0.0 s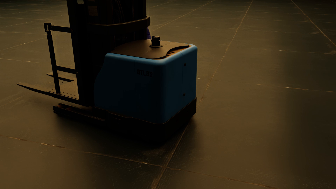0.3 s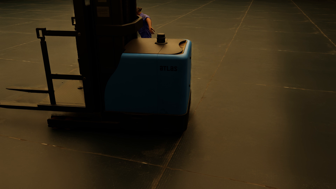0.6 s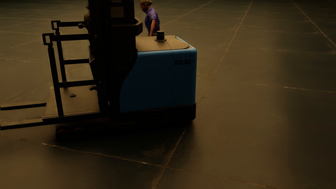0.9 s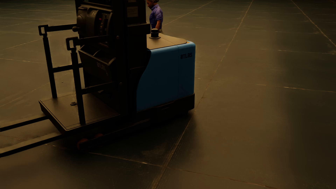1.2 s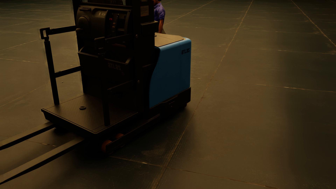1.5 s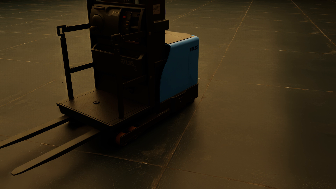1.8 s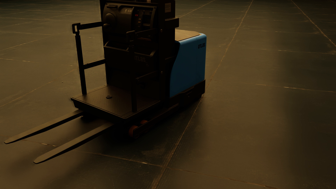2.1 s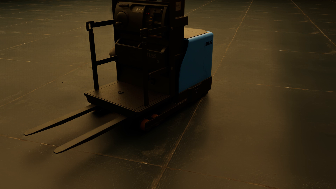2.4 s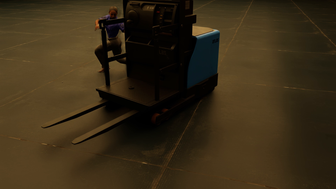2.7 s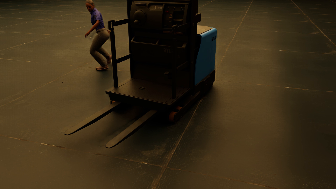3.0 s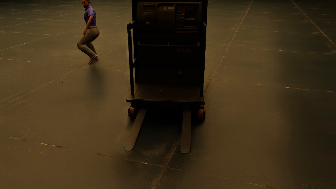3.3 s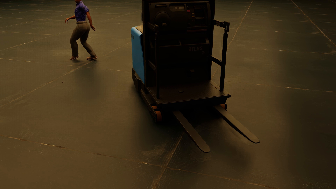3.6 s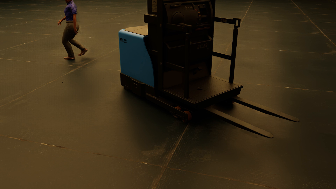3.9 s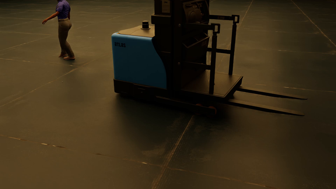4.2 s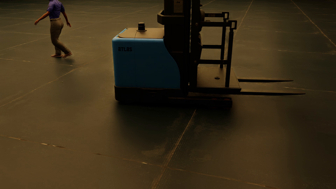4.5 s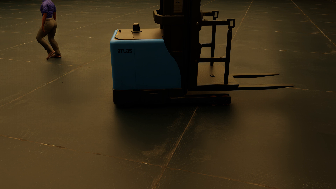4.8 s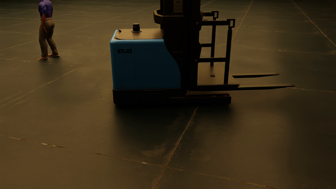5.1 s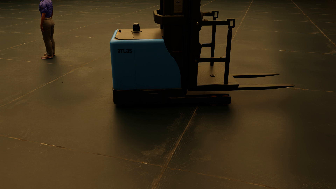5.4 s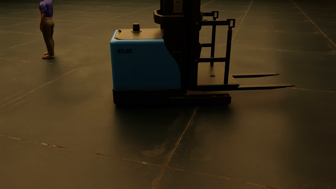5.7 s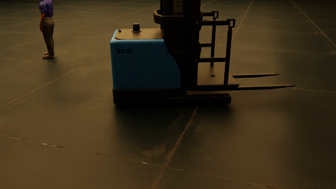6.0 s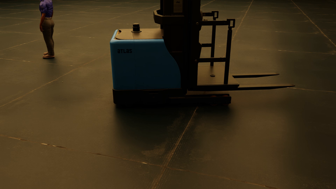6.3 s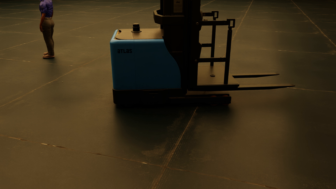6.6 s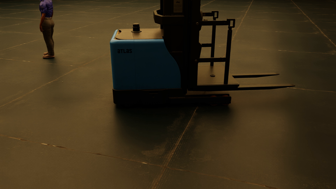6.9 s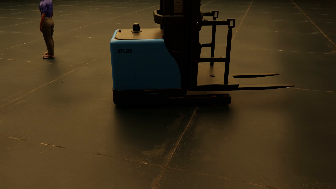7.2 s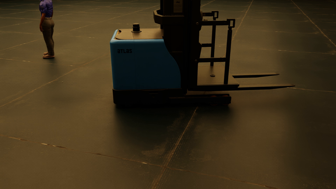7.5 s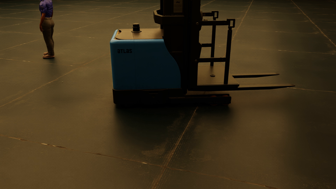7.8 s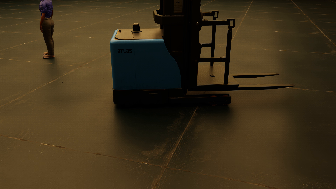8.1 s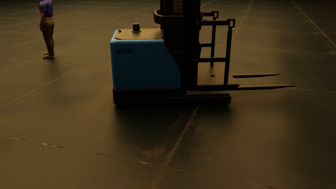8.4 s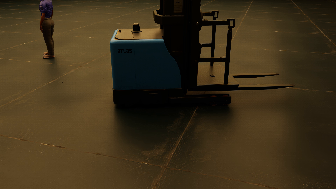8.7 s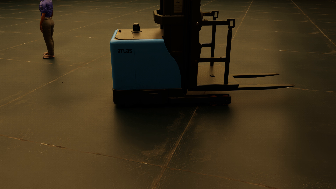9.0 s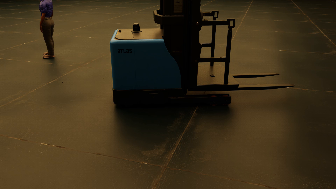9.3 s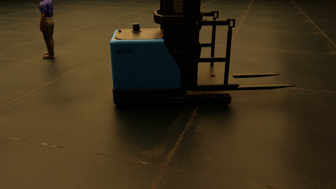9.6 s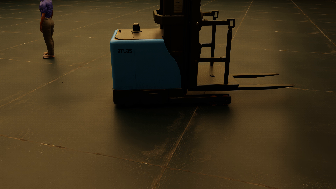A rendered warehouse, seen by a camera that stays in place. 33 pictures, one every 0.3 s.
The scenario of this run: Near miss between a forklift and a person.
